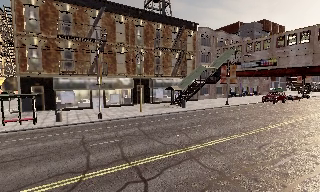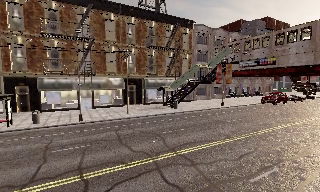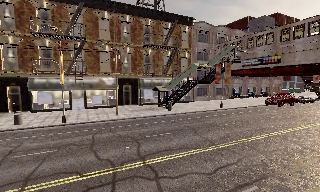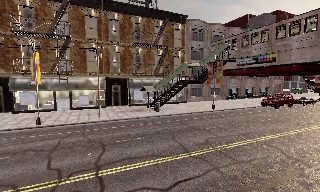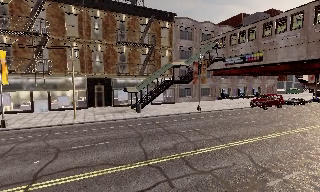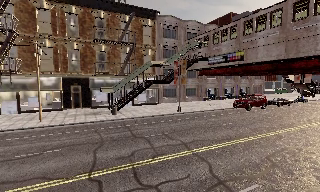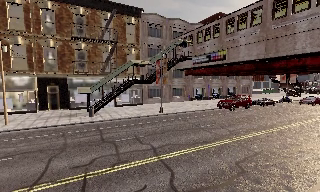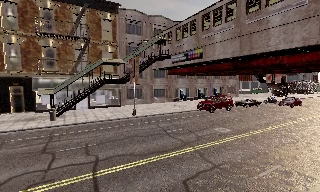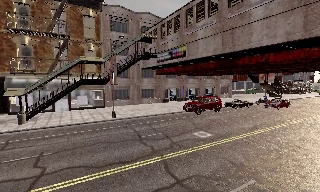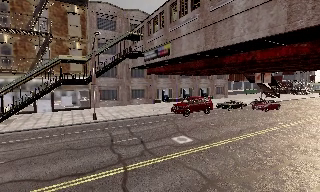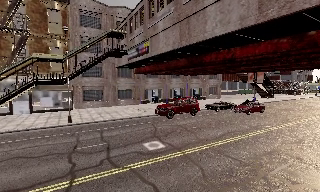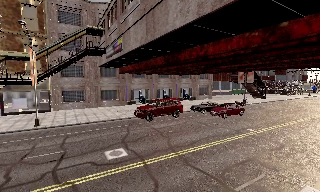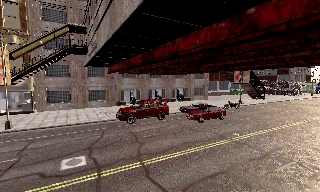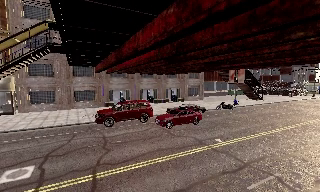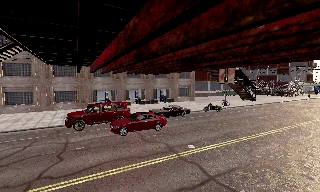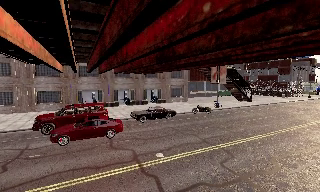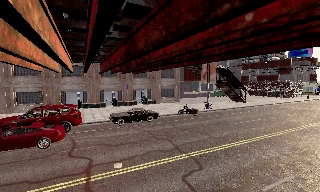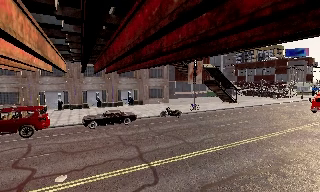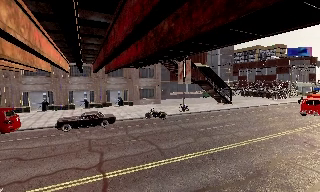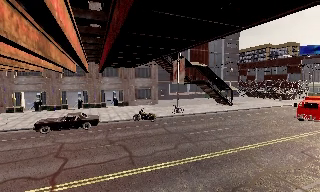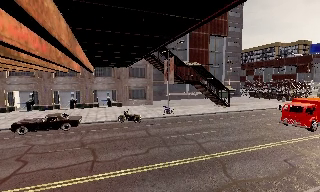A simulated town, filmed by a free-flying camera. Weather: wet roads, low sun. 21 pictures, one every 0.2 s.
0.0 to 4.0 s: The camera pans to its left, which is counterclockwise from overhead, by about 10 degrees. It travels to its right and forward, about 45 m, so close, fixed things drift to the left.
The film runs forward here.
